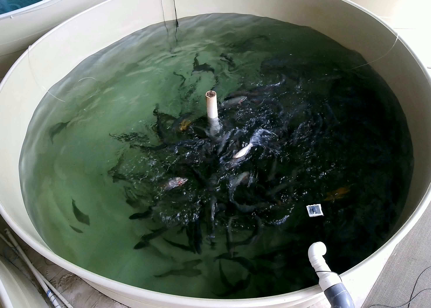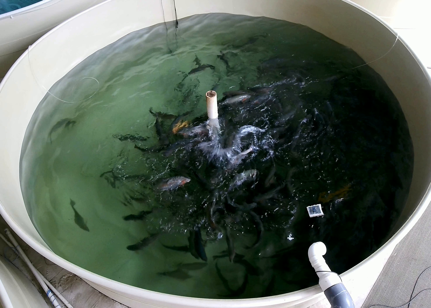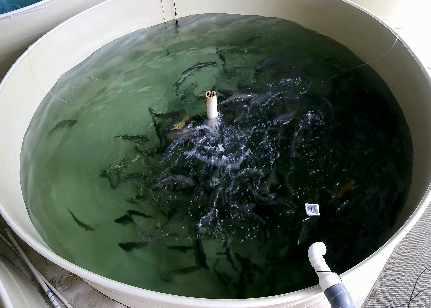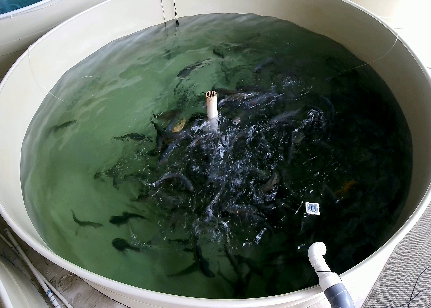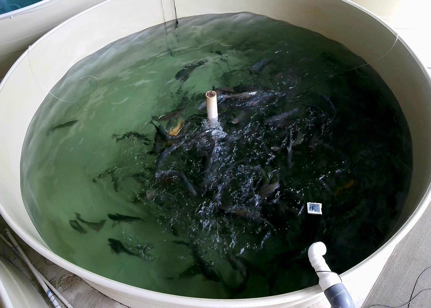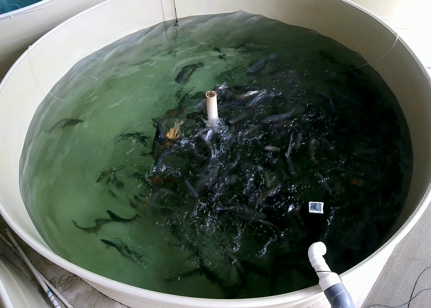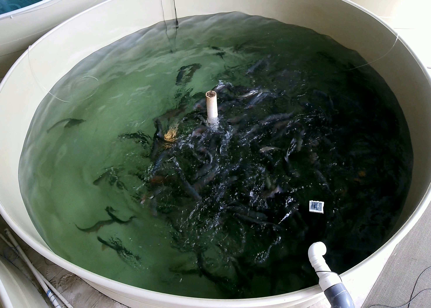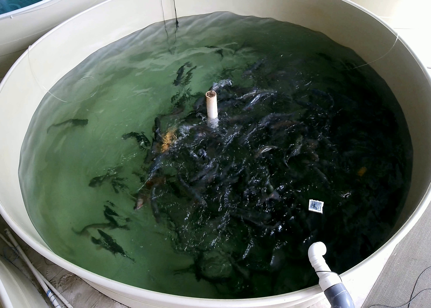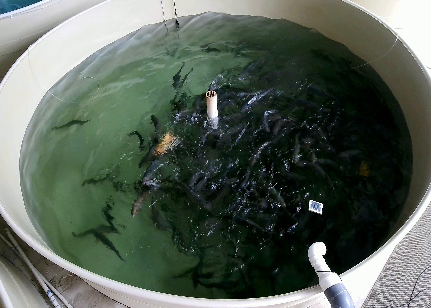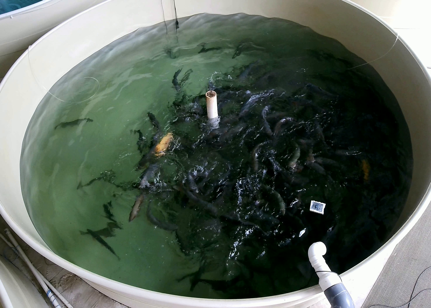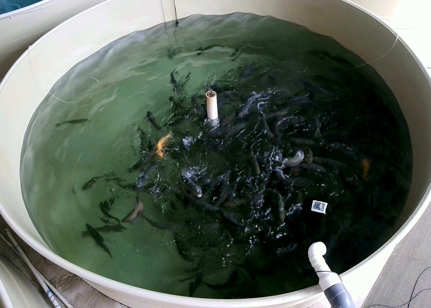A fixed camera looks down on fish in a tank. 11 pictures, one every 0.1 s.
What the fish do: Strong feeding.
